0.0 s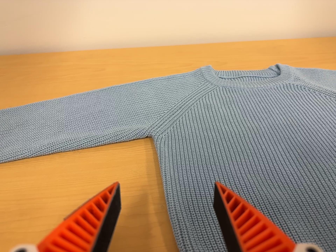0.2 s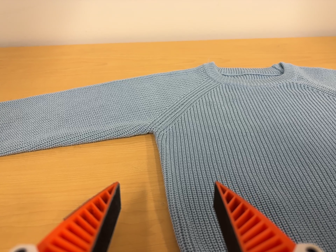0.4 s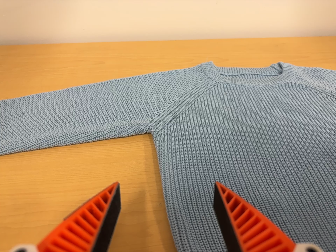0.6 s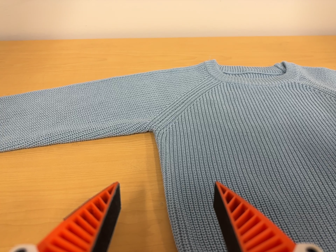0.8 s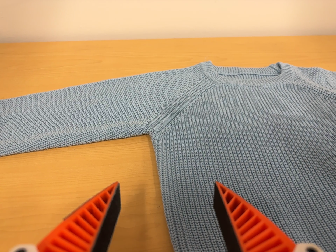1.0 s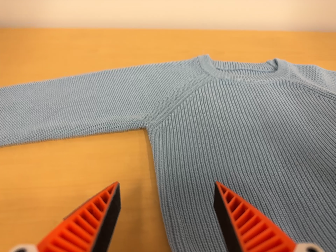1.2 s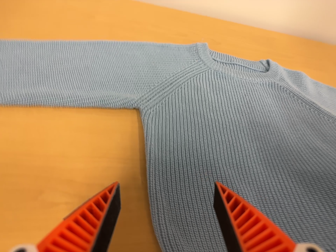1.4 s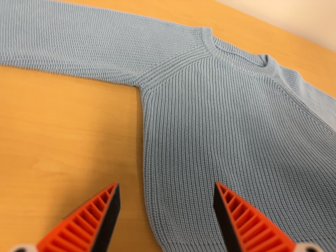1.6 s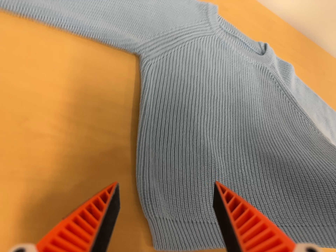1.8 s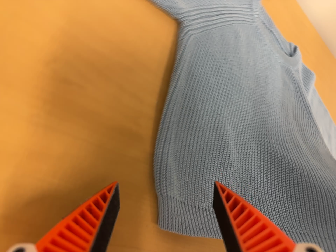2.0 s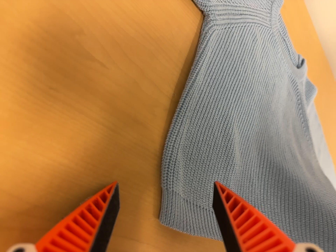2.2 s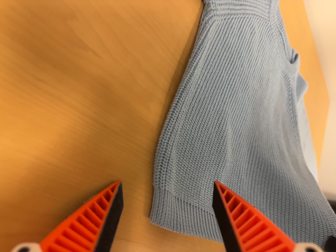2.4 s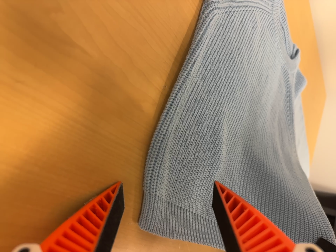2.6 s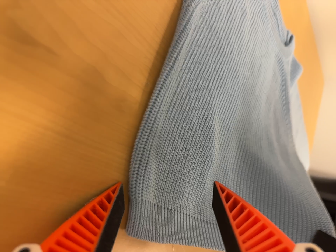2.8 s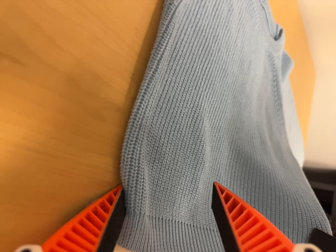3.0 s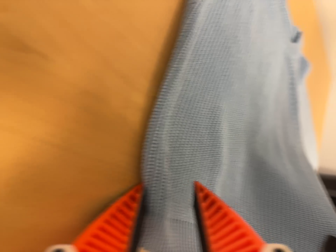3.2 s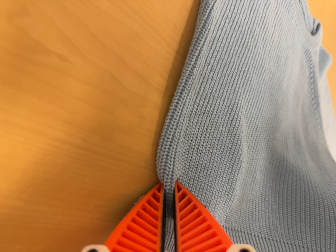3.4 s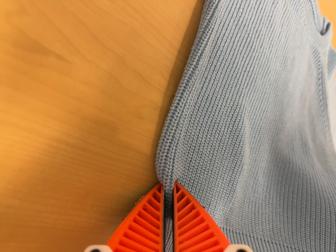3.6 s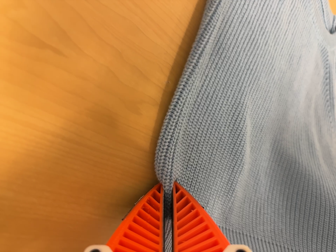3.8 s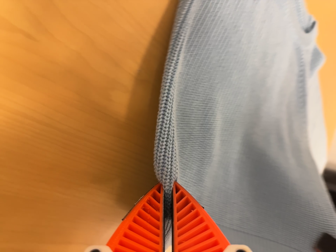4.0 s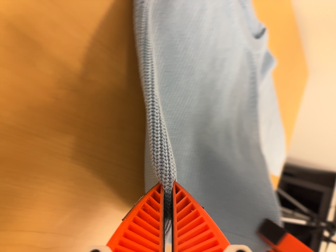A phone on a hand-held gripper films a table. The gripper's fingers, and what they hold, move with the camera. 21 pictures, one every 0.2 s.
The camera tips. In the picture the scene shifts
upward.
0.0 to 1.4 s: The camera pans to its right by about 15 degrees. It travels to its left, about 8 cm. Its aim tips toward the bottom of its view by about 15 degrees, and the scene shifts upward. It rolls about its line of sight by about 20 degrees, and the scene rotates clockwise.
1.4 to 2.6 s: The camera pans to its right by about 20 degrees. It travels to its left and forward, about 12 cm. Its aim tips toward the bottom of its view by about 20 degrees, and the scene shifts upward. It rolls about its line of sight by about 30 degrees, and the scene rotates clockwise.
2.6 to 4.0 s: The camera travels to its right, about 6 cm, so close, fixed things drift to the left.
The film runs forward here.
